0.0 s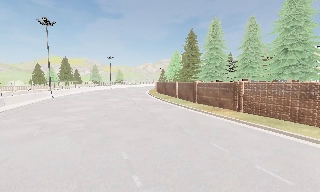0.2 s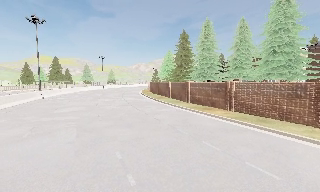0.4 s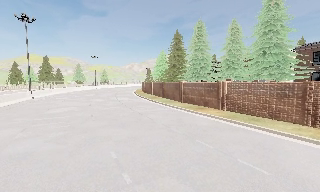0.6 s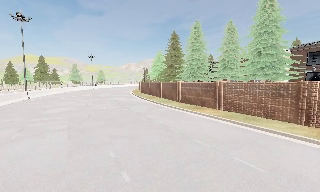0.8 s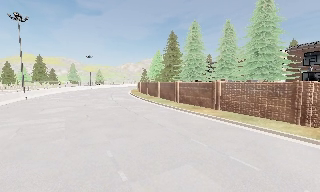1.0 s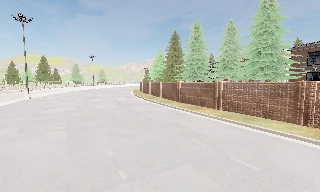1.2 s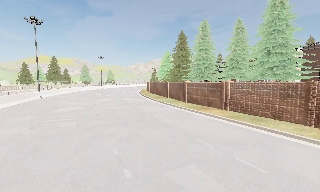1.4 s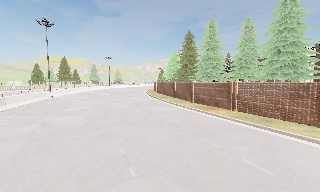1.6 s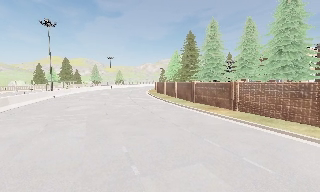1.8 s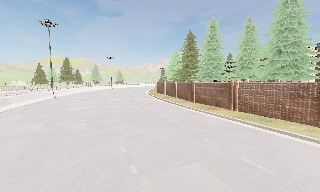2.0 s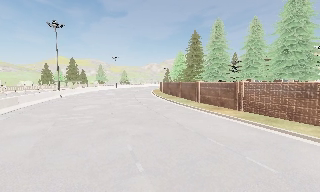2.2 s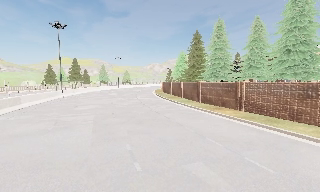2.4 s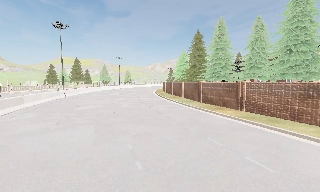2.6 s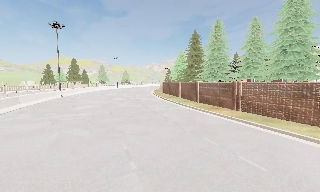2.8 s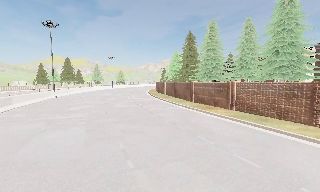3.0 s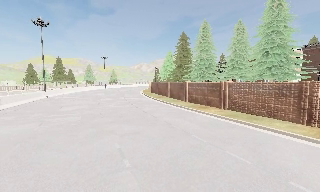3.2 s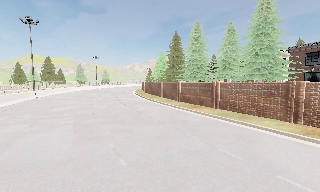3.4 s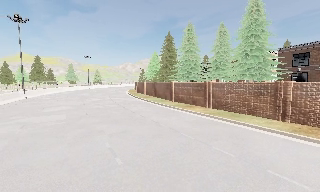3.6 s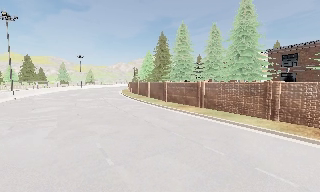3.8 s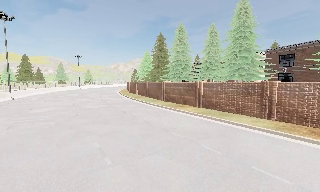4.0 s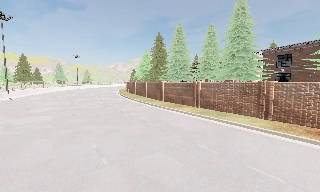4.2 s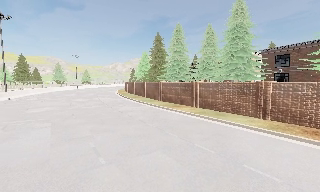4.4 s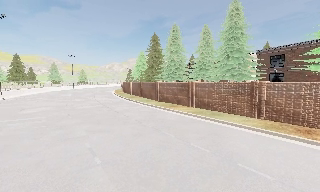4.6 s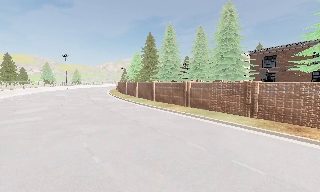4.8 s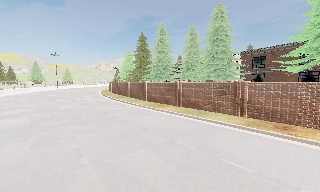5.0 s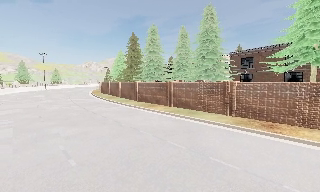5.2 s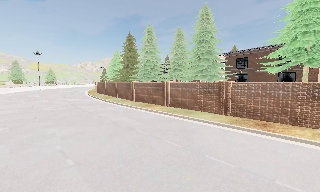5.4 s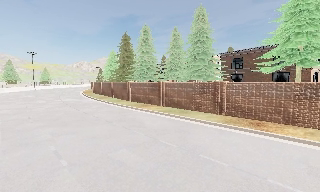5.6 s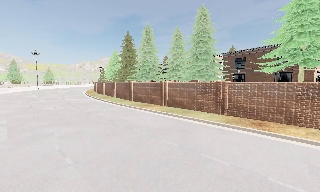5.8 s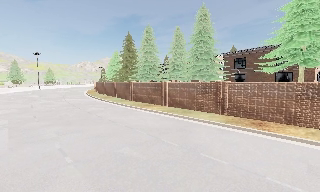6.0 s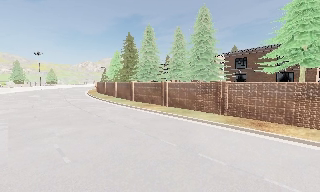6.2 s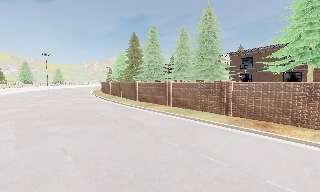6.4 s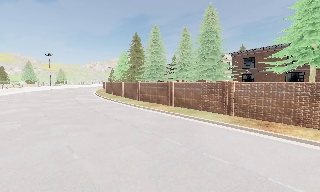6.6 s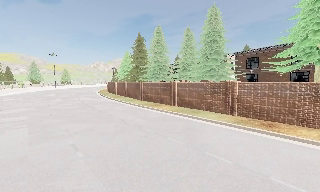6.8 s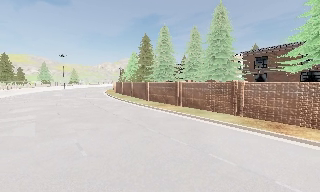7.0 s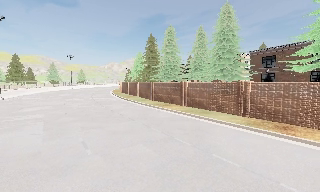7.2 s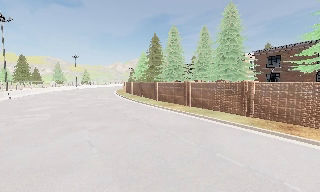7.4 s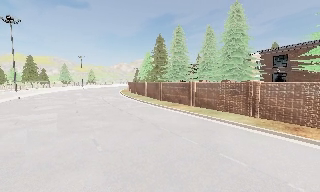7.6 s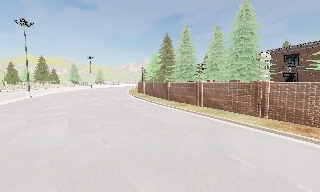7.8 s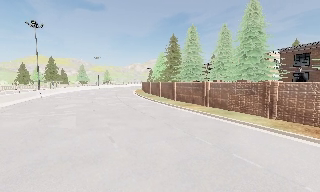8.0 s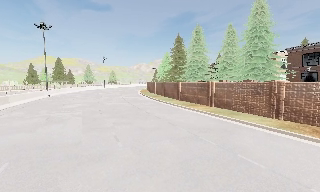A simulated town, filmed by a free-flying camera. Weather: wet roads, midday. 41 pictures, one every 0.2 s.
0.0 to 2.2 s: The camera travels backward, about 0.5 m, so what stands in front gets smaller.
2.2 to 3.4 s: The camera travels backward, about 0.5 m, so what stands in front gets smaller.
3.4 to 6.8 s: The camera travels to its right and backward, about 1 m, so close, fixed things drift to the left.
6.8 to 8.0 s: The scene slides to the right, as the camera pans about 10 degrees to its left.
The film runs backward here.
